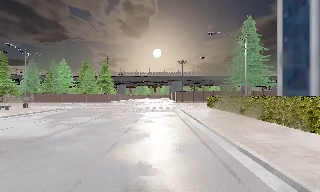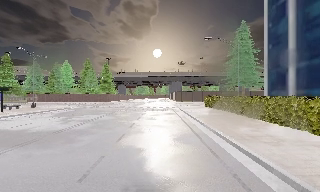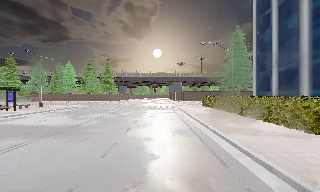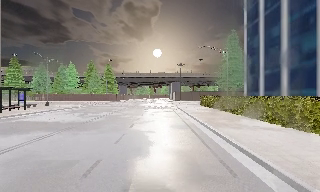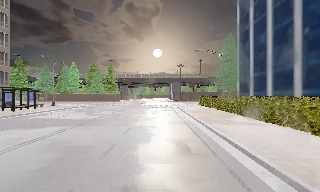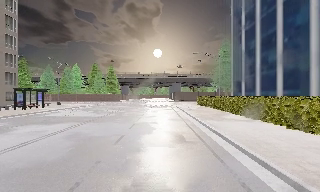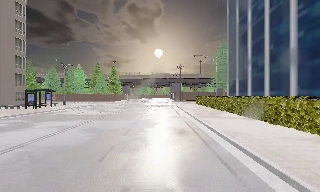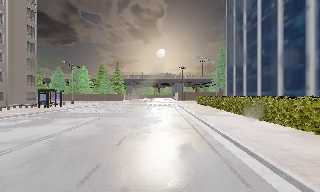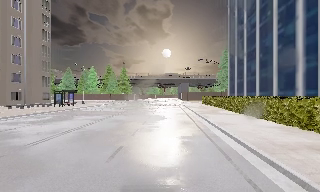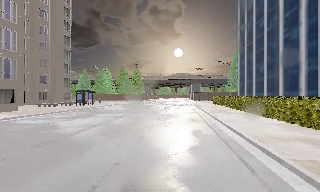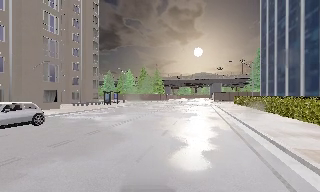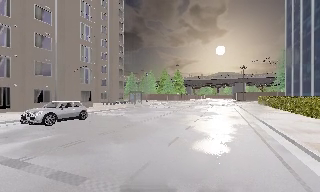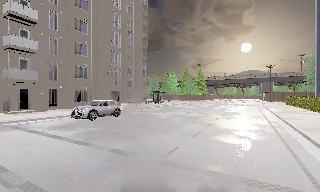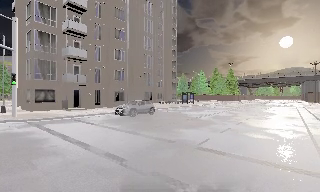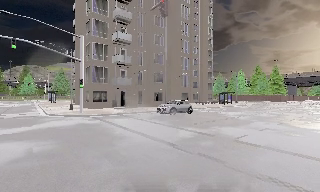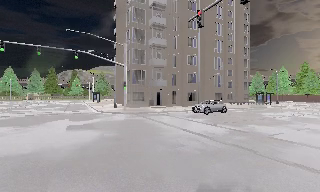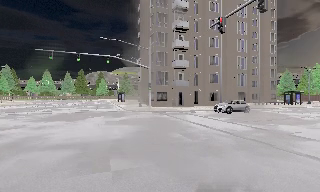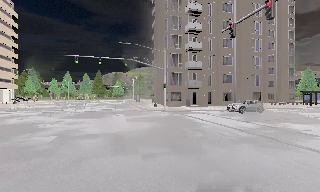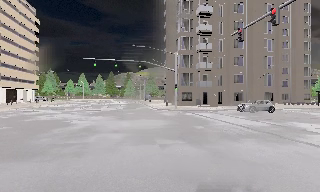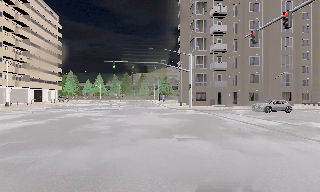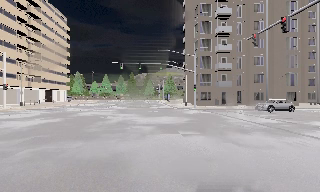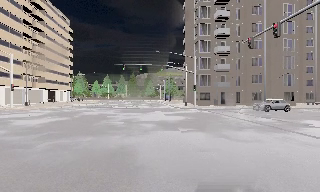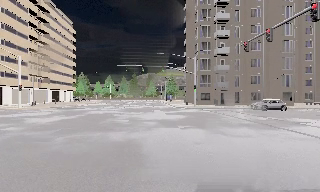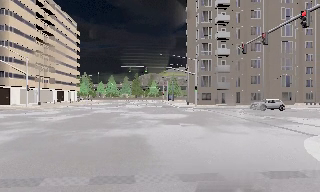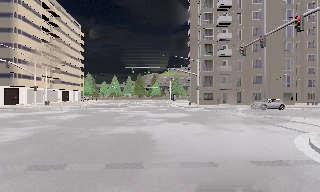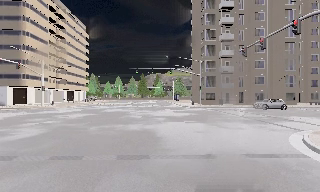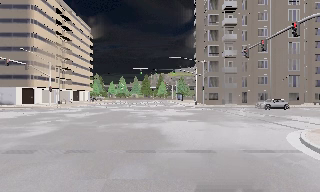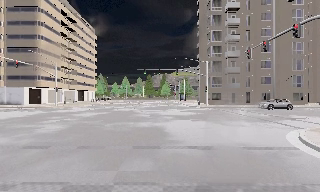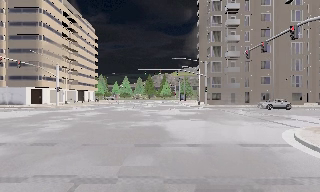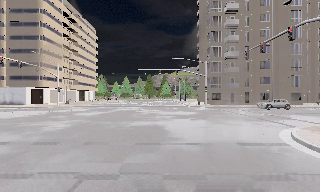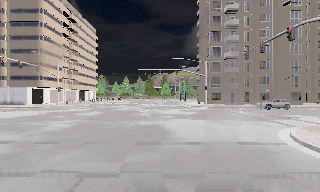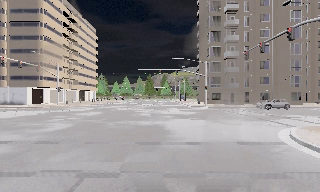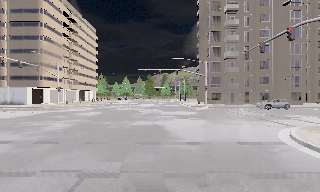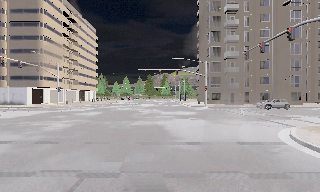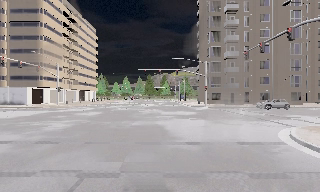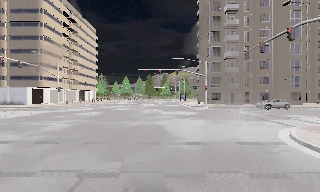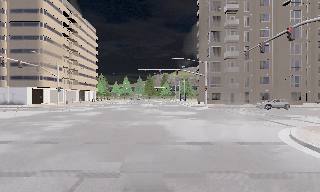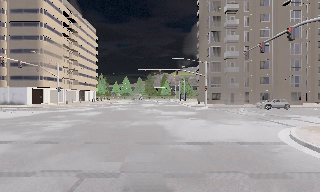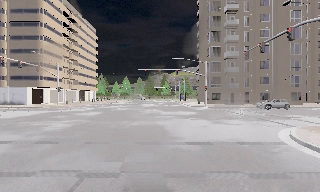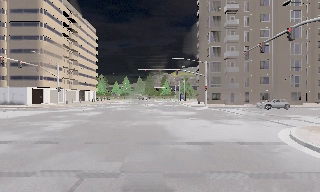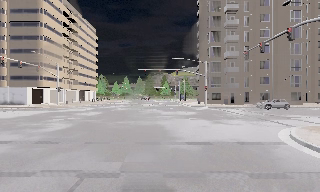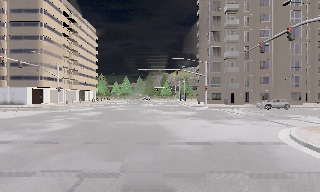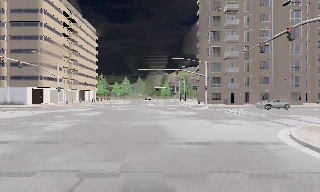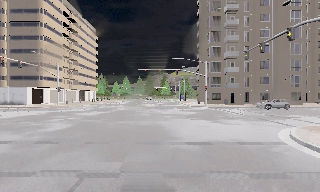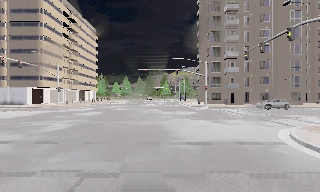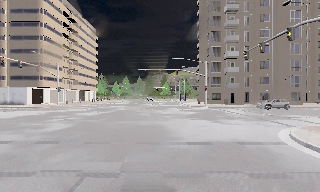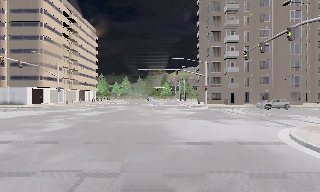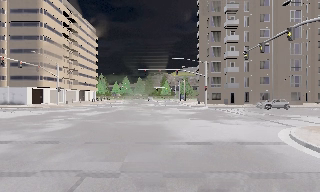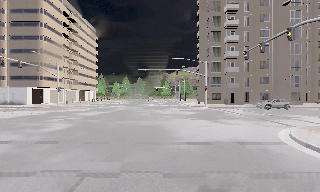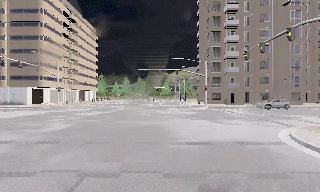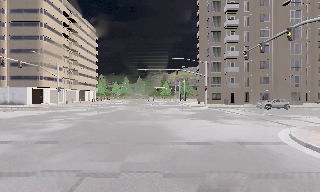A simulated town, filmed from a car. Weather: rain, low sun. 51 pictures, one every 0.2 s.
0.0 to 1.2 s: The camera travels backward, about 8 m, so what stands in front gets smaller.
1.2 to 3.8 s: The scene slides to the right, as the camera pans about 85 degrees to its left. It travels backward, about 17 m.
3.8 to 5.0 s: The camera travels backward, about 4.5 m, so what stands in front gets smaller.
5.0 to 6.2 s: The camera travels backward, about 1.5 m, so what stands in front gets smaller. It loses speed.
6.2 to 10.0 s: The camera keeps its place and its aim.
The film runs backward here.
